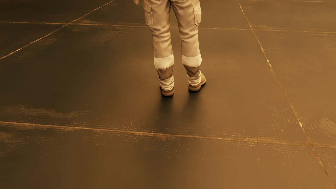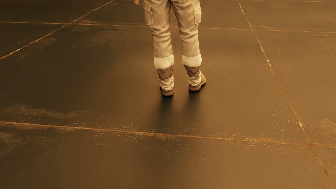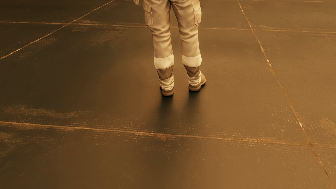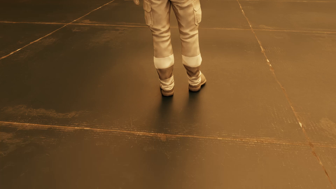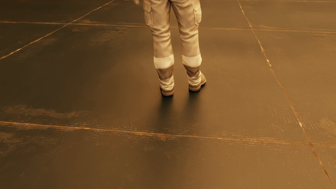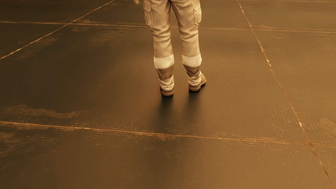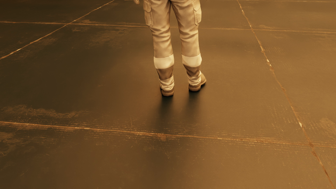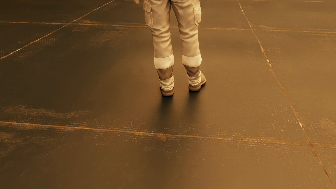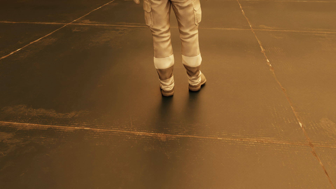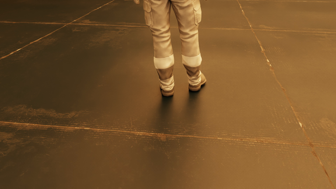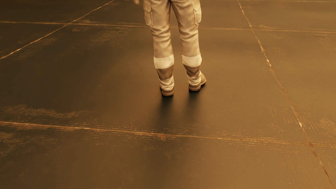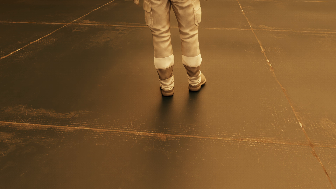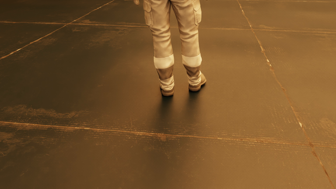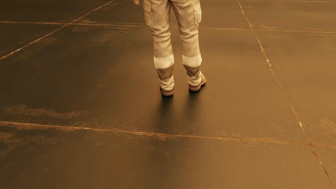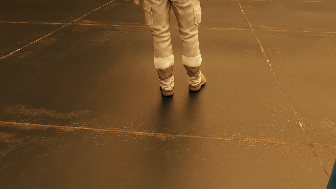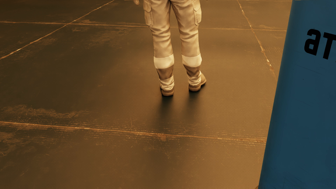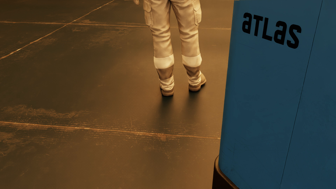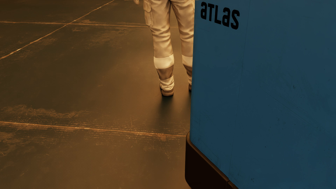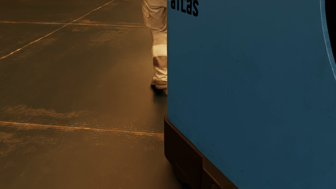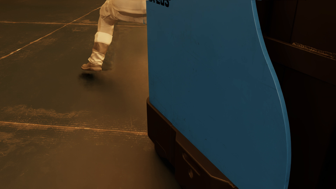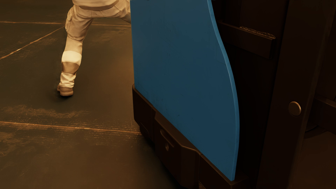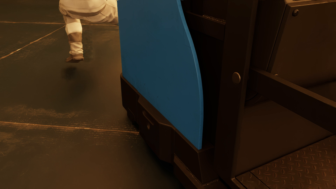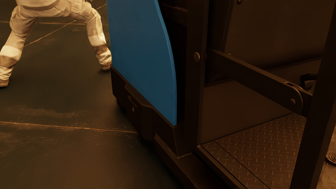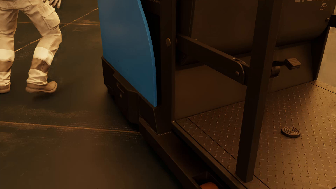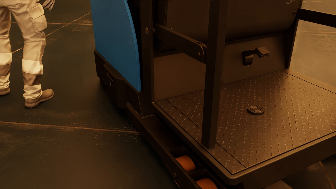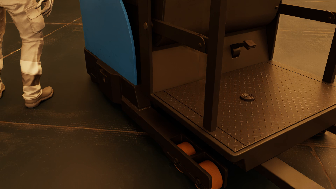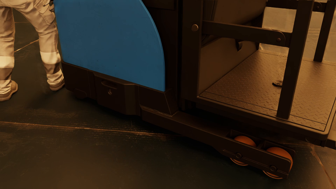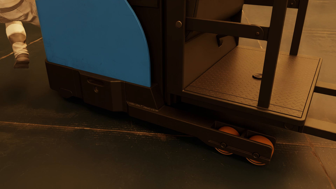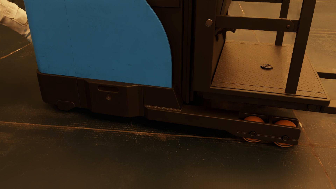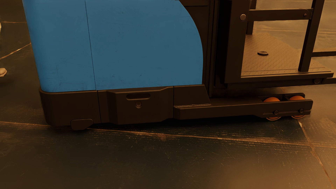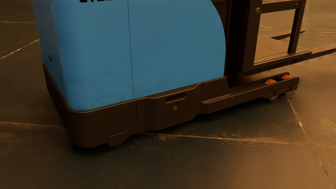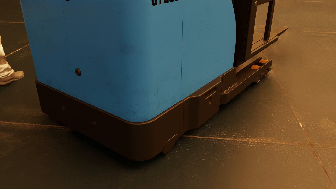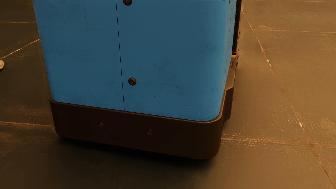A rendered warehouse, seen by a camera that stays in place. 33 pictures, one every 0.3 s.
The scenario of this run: Near miss between a forklift and a person.
